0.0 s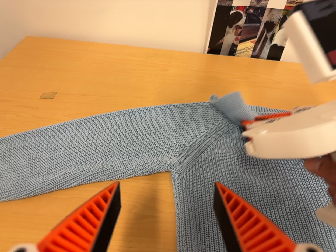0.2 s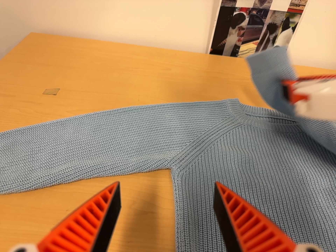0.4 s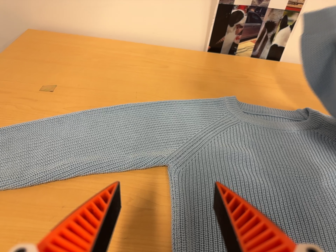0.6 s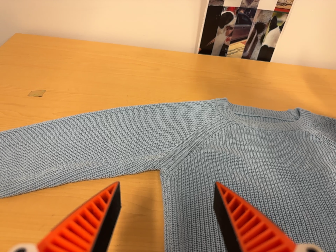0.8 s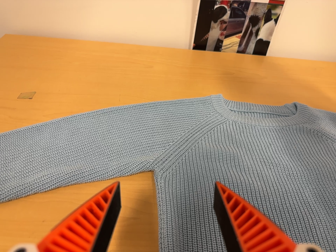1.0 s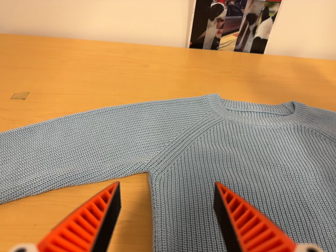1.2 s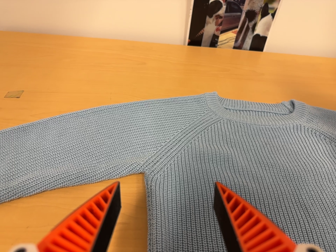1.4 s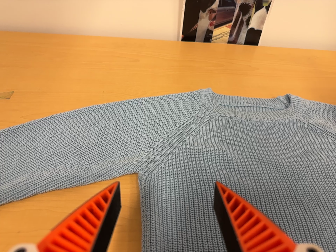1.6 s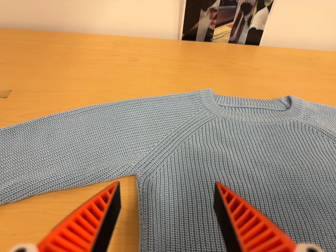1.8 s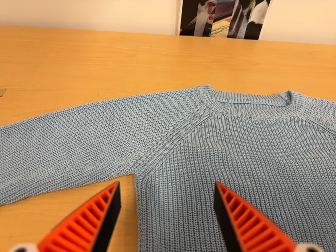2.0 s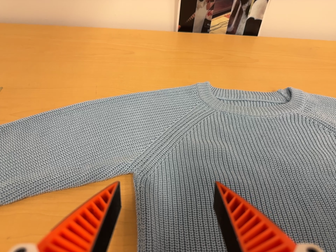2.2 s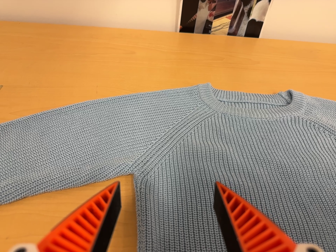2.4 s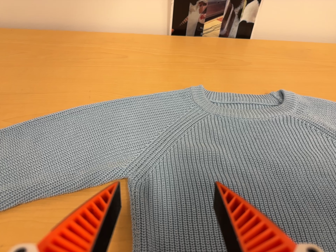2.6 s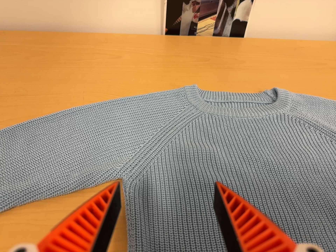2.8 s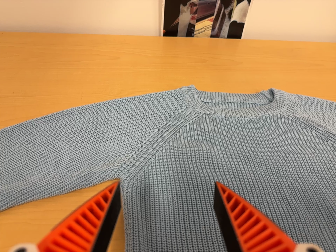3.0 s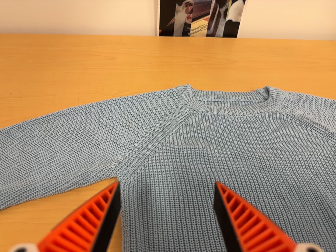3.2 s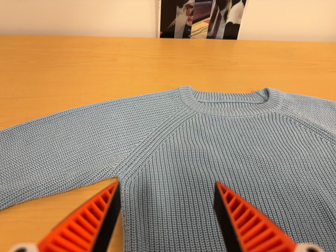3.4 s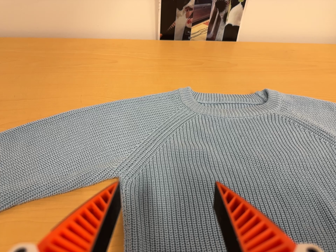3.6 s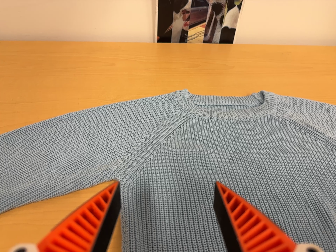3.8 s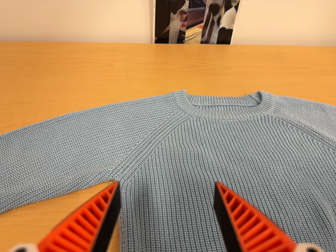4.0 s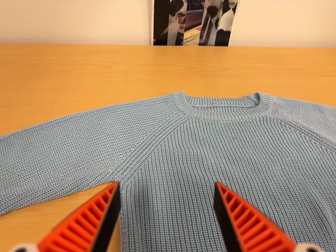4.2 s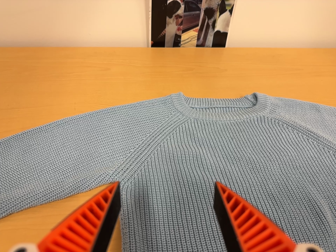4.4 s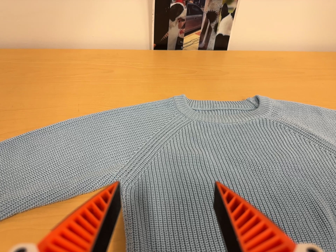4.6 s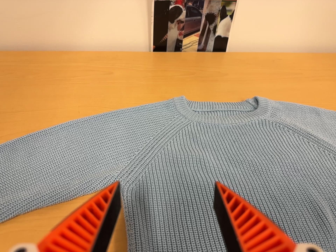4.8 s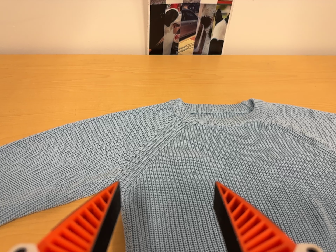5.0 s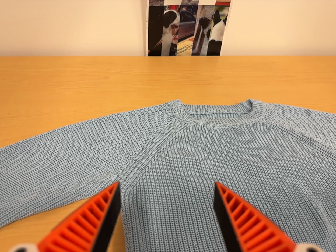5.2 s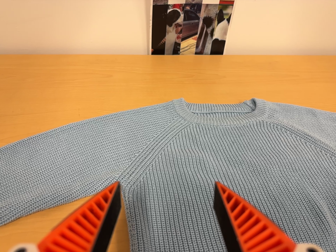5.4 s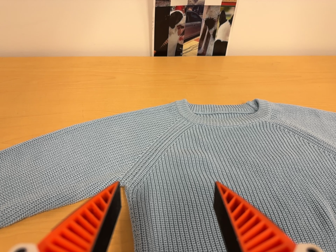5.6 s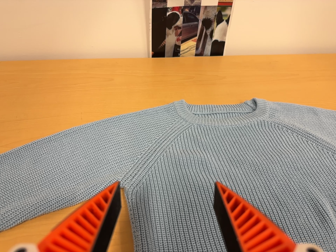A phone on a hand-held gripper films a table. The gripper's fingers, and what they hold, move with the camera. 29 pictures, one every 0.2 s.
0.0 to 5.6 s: The camera travels to its right, about 5 cm, so close, fixed things drift to the left. It rolls about its line of sight by about 10 degrees, and the scene rotates counterclockwise.
The film runs backward here.
